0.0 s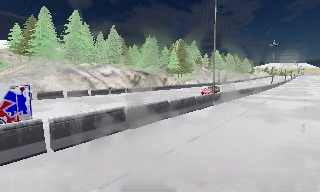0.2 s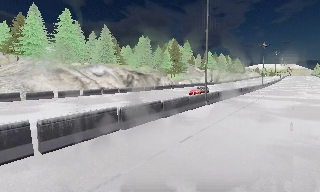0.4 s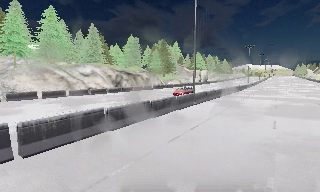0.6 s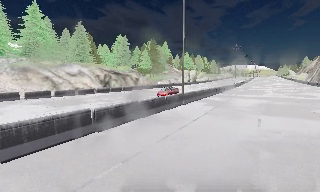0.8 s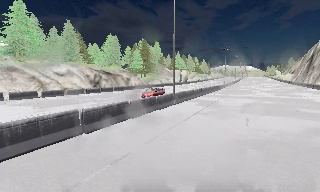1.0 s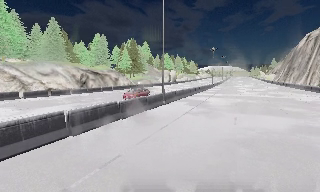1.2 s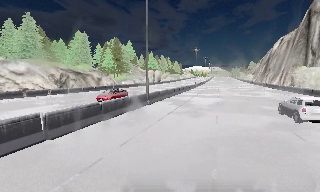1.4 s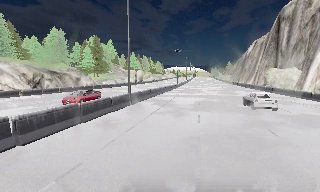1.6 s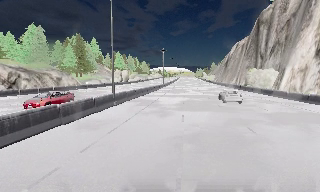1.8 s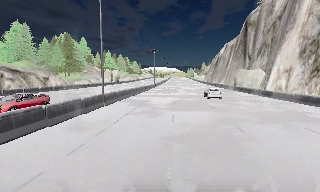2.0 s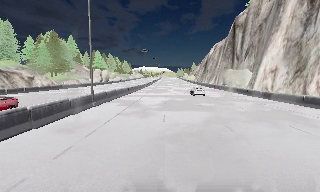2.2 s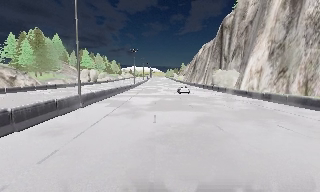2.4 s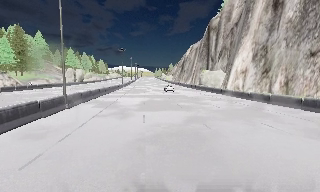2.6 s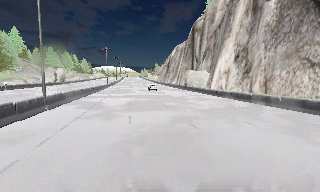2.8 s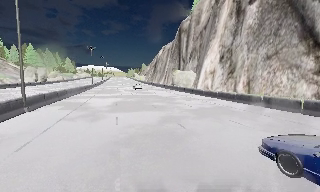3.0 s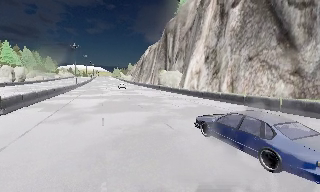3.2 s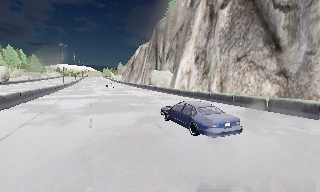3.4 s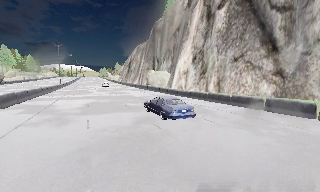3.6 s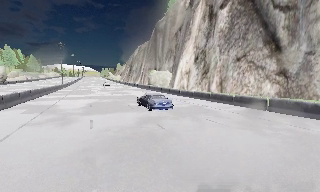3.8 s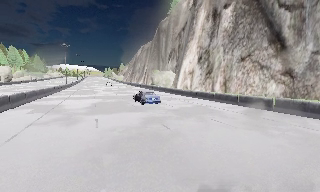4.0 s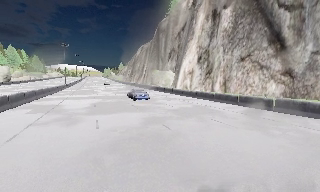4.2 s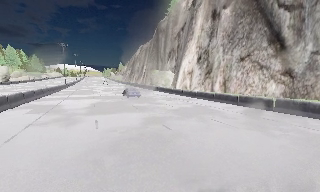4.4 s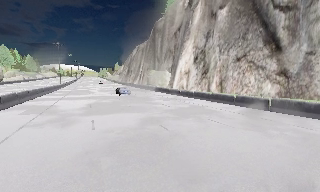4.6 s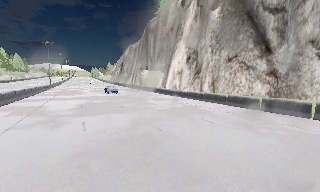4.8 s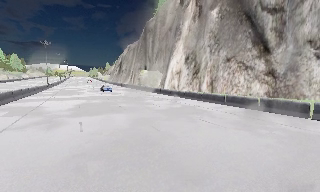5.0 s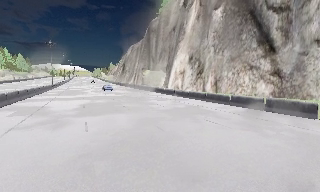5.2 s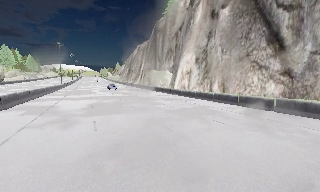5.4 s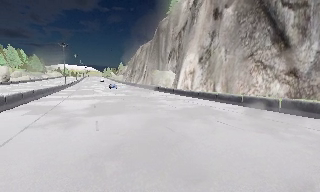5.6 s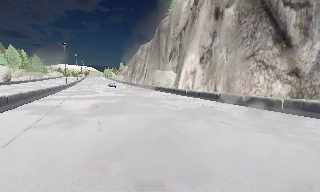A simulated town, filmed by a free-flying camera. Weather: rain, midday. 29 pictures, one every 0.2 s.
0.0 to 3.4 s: The scene slides to the left, as the camera pans about 65 degrees to its right. It travels forward, about 1 m.
3.4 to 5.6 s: The camera travels to its left and forward, about 1 m, so close, fixed things drift to the right.
The film runs forward here.
